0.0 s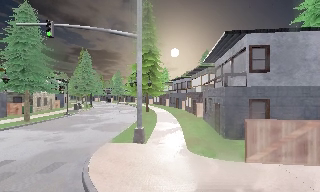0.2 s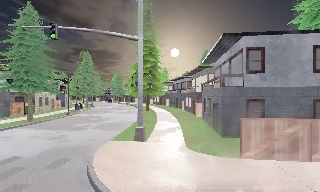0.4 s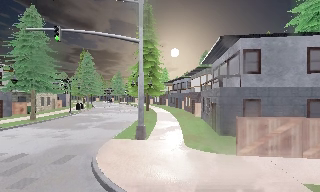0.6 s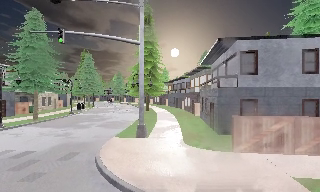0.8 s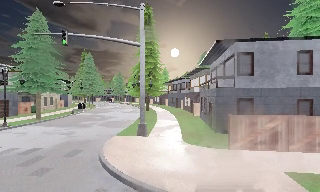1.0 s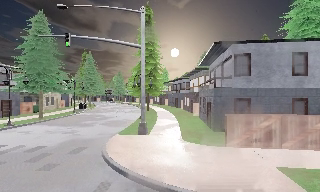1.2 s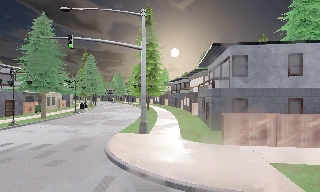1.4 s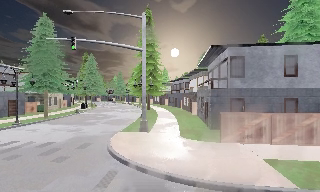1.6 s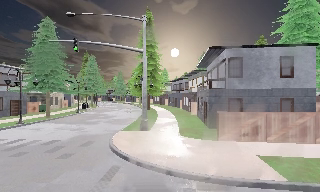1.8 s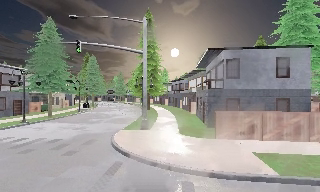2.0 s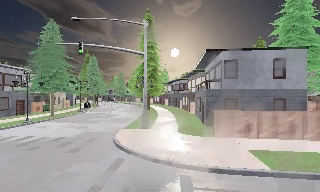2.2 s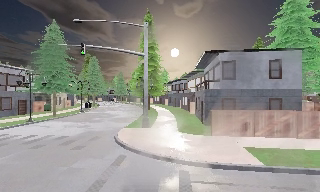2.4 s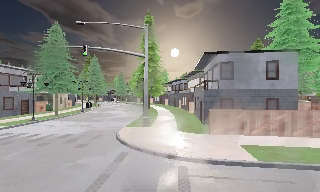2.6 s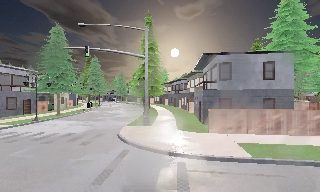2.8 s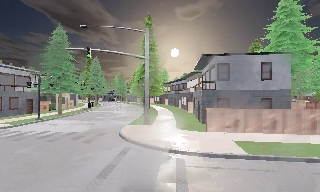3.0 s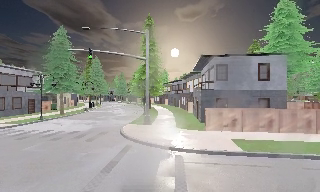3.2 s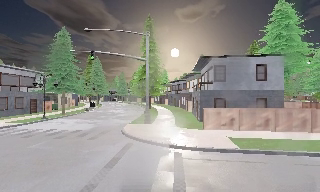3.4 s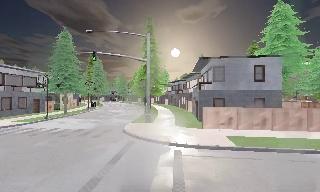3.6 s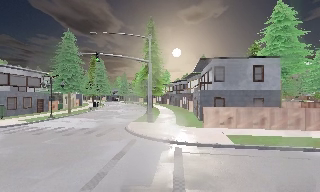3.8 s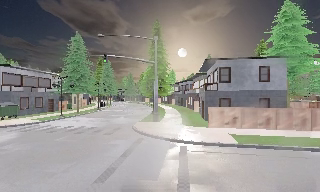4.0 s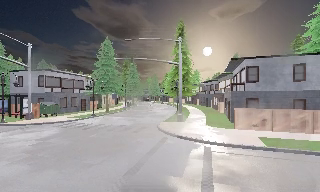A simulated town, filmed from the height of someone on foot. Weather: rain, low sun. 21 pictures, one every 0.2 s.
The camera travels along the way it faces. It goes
backward.
0.0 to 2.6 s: The camera travels backward, about 4.5 m, so what stands in front gets smaller.
2.6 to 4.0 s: The camera pans to its left, which is counterclockwise from overhead, by about 10 degrees. It travels backward, about 2.5 m, so what stands in front gets smaller.
The film runs backward here.
